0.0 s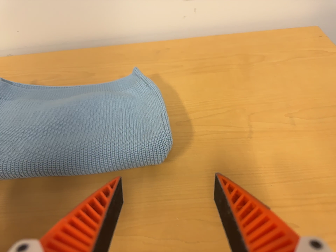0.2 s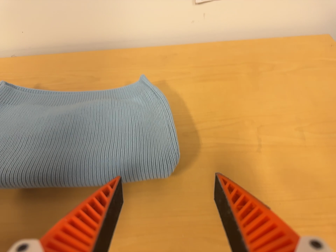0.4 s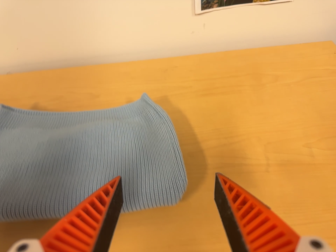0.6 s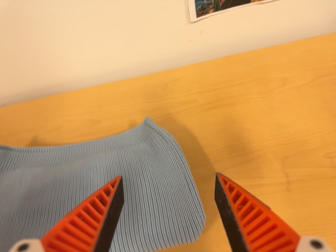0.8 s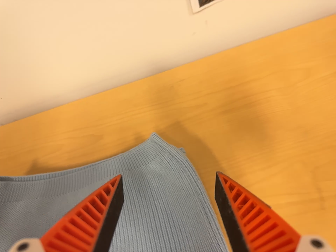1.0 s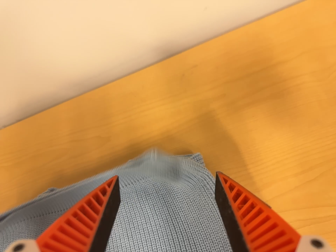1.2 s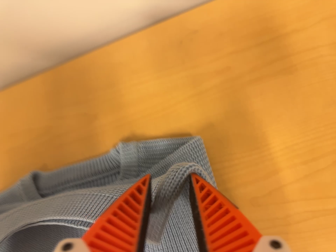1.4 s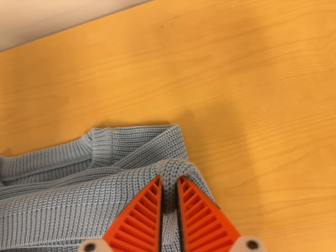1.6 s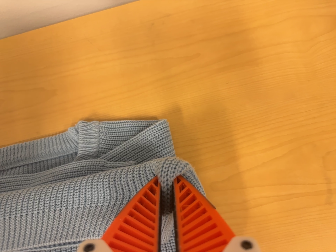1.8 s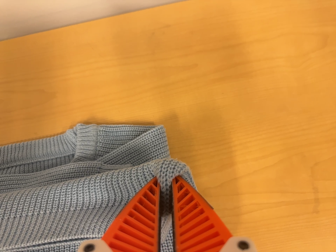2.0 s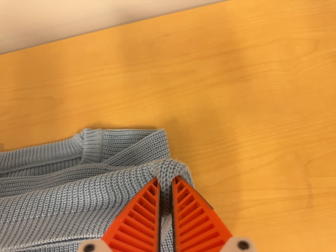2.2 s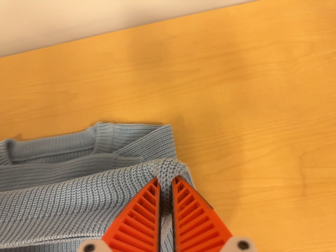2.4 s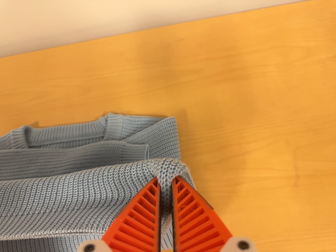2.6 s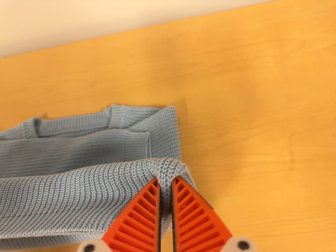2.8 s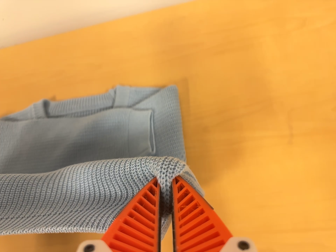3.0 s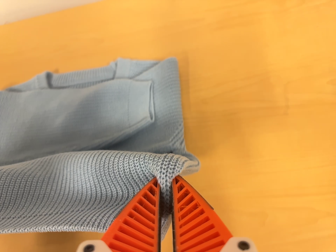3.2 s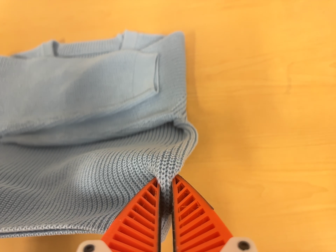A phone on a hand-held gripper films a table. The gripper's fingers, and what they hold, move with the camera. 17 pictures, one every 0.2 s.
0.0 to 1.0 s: The camera travels toward the top of its view and forward, about 28 cm. Its aim tips toward the bottom of its view by about 15 degrees. It rolls about its line of sight by about 20 degrees, and the scene rotates counterclockwise.
1.0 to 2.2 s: The camera pans to its right by about 10 degrees.
2.2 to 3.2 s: The camera travels toward the bottom of its view and backward, about 18 cm, so close, fixed things drift upward.
The film runs backward here.
